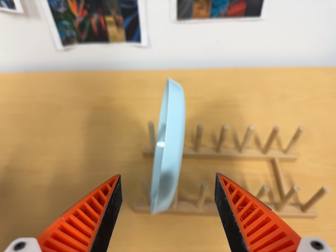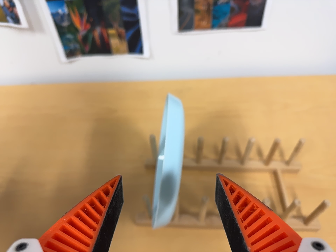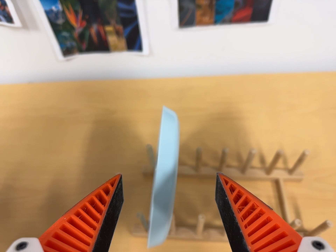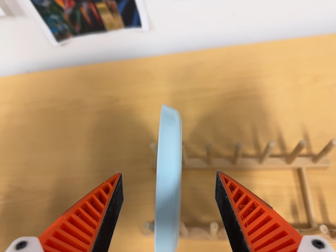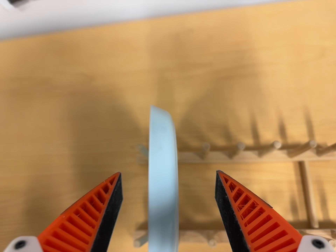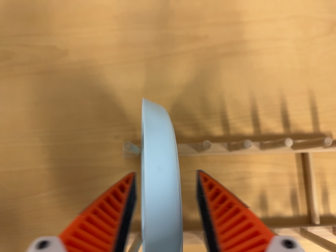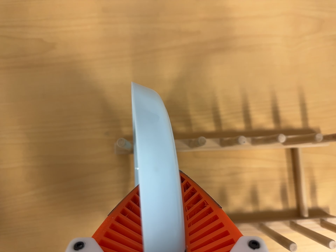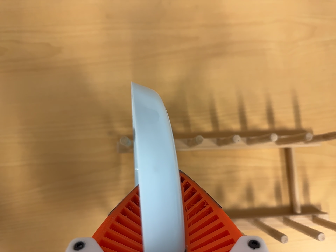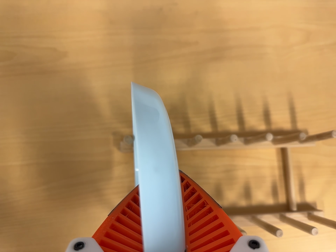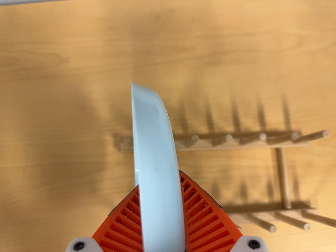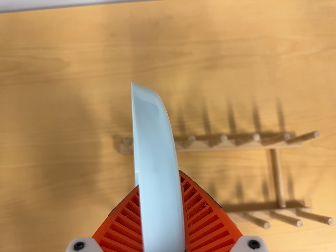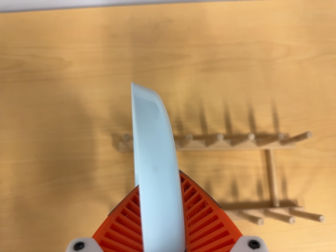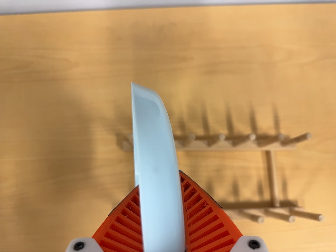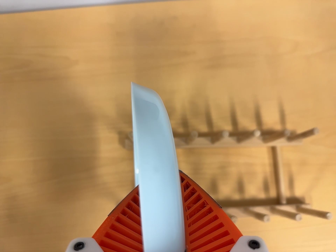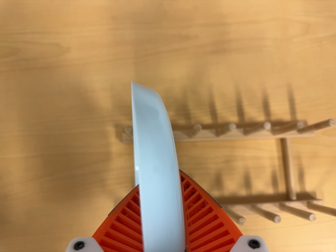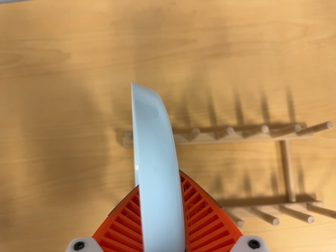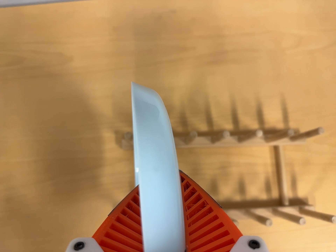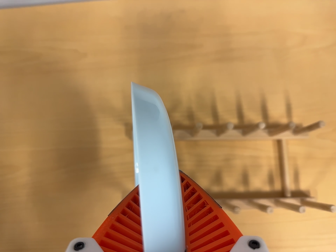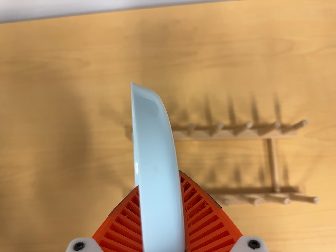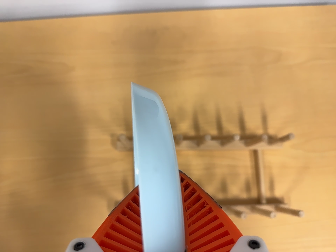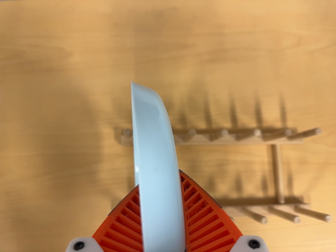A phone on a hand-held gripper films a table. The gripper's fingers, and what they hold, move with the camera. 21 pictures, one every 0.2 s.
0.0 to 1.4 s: The camera travels toward the top of its view and forward, about 24 cm. Its aim tips toward the bottom of its view by about 30 degrees.
1.4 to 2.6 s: The camera travels backward, about 6 cm, so what stands in front gets smaller.
2.6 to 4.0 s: The camera shifts only a little, or ends up much as it began.
The film runs backward here.
